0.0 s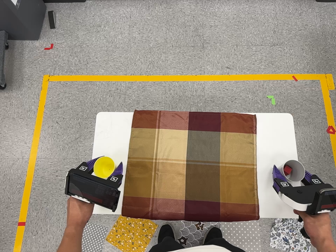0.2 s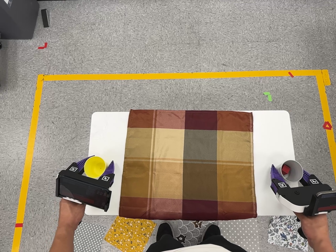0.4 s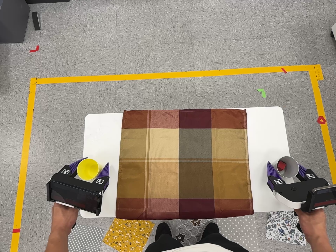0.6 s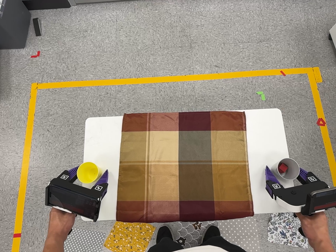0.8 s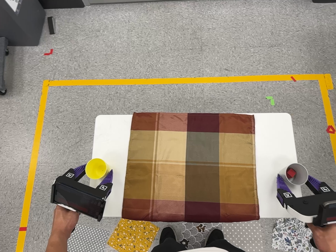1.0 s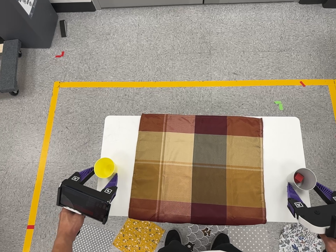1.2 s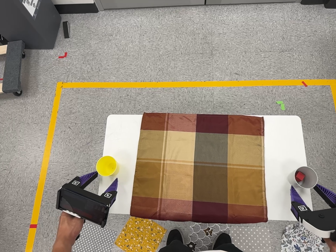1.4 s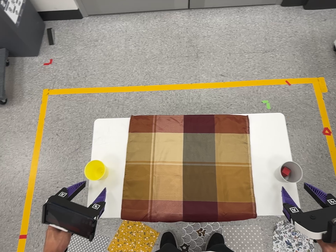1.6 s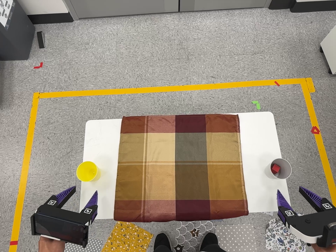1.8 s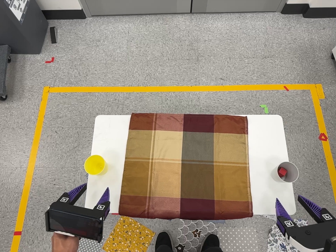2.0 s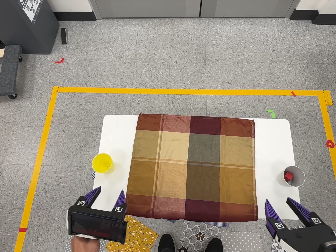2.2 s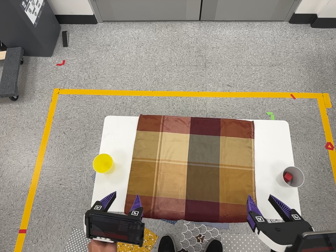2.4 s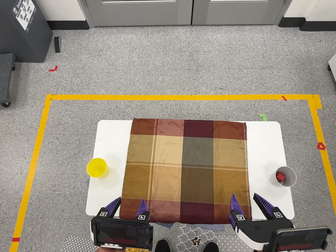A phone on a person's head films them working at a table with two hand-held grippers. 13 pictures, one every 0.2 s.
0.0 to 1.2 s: The camera shifts only a little, or ends up much as it began.
1.2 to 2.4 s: The camera travels toward the bottom of its view and backward, about 8 cm.
The film runs backward here.
